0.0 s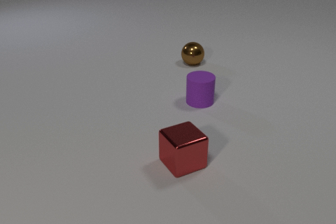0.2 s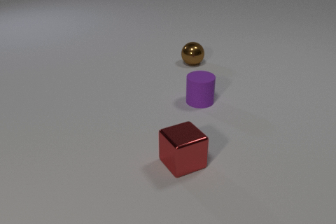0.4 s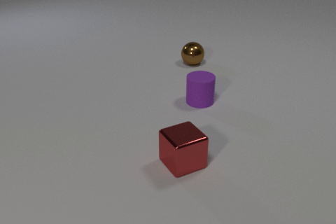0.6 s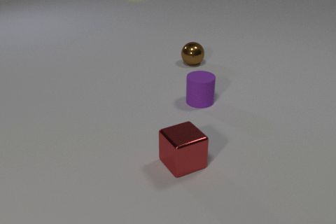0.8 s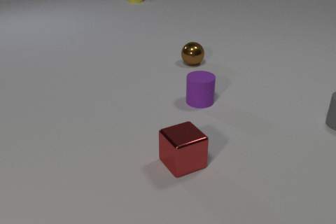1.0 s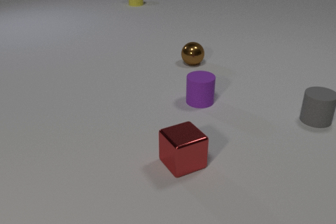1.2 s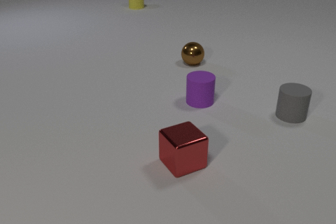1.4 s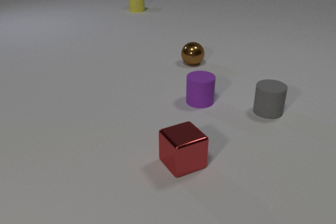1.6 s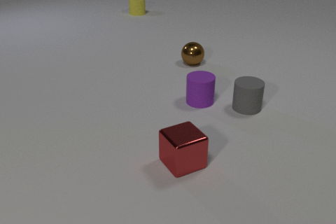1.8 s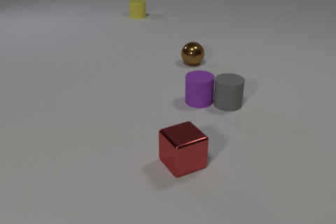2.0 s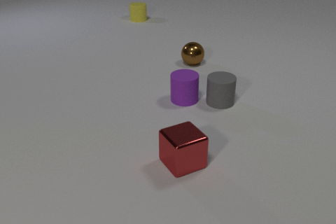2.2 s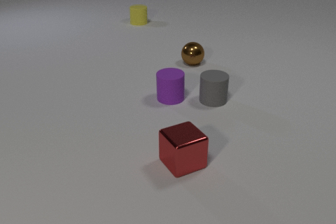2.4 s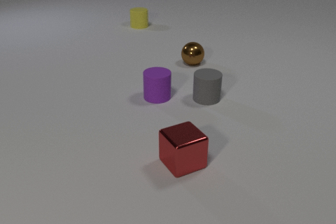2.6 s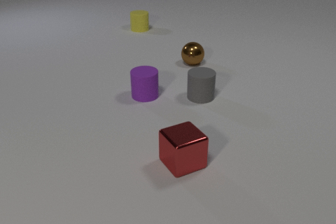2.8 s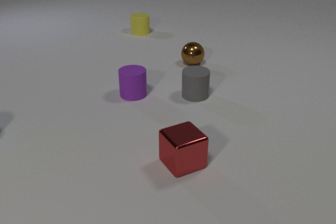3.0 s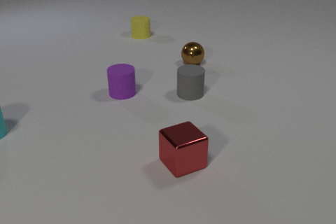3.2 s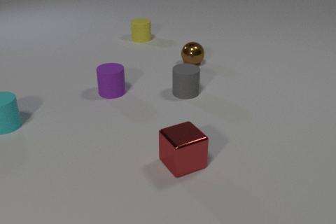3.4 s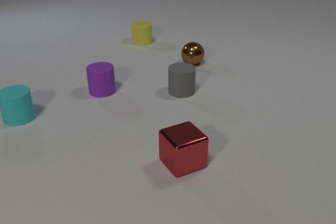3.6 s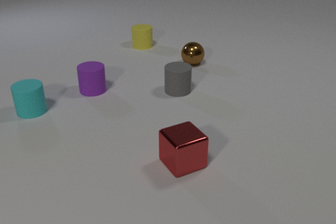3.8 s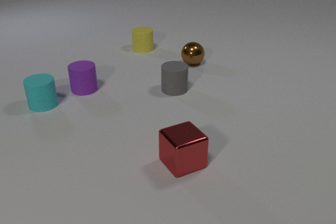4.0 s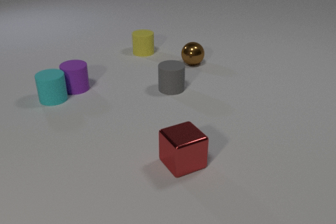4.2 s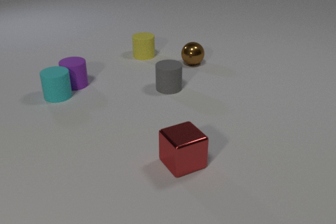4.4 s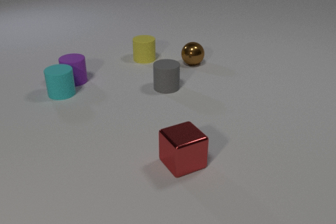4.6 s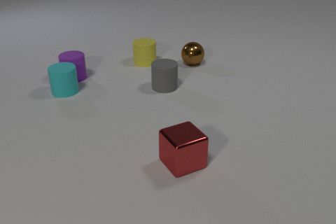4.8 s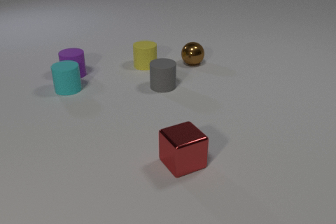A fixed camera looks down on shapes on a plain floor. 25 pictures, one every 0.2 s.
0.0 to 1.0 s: The gray rubber cylinder comes in at the right edge, slides to the left. The yellow rubber cylinder comes in at the top edge, slides toward the camera.
1.0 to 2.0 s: The gray rubber cylinder slides to the left. The purple rubber cylinder slides to the left. The yellow rubber cylinder slides toward the camera. The gray rubber cylinder and the purple rubber cylinder collide.
2.0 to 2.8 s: The gray rubber cylinder slides to the left and away from the camera. The purple rubber cylinder slides to the left. The yellow rubber cylinder slides toward the camera.
2.8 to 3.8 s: The gray rubber cylinder slides to the left and away from the camera. The purple rubber cylinder slides to the left. The yellow rubber cylinder slides toward the camera. The cyan rubber cylinder comes in at the left edge, slides to the right and away from the camera.
3.8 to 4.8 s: The gray rubber cylinder slides to the left and away from the camera. The purple rubber cylinder slides away from the camera. The yellow rubber cylinder slides toward the camera. The cyan rubber cylinder slides away from the camera and to the right. The purple rubber cylinder and the cyan rubber cylinder collide.
What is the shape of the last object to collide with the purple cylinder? cylinder.
What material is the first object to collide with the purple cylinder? rubber.
Are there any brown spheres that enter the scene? no.
